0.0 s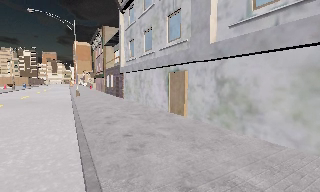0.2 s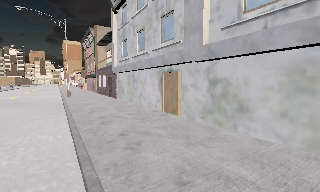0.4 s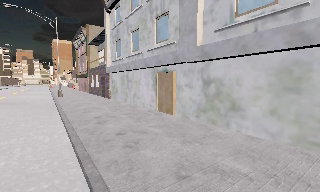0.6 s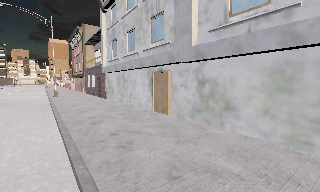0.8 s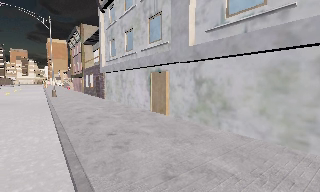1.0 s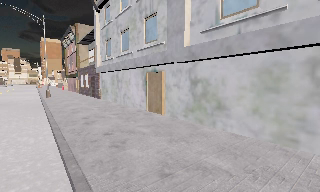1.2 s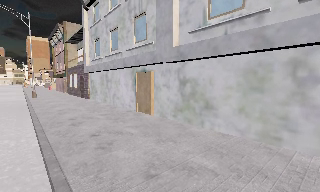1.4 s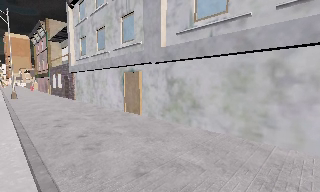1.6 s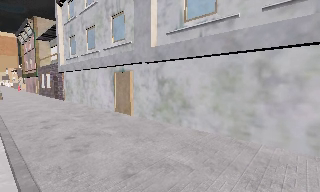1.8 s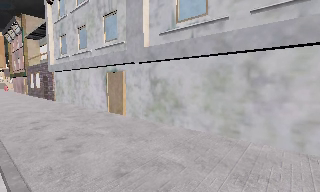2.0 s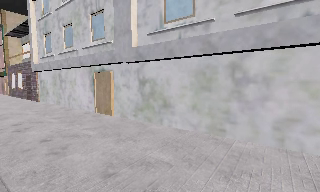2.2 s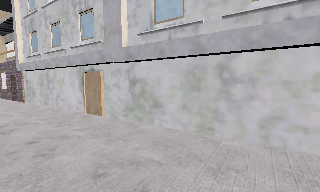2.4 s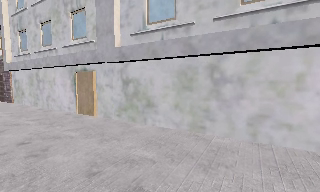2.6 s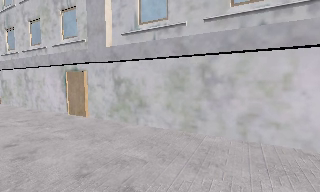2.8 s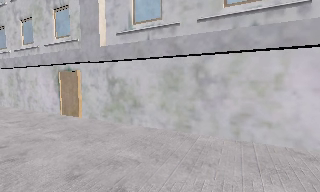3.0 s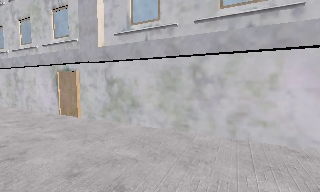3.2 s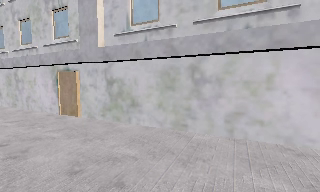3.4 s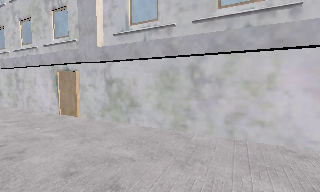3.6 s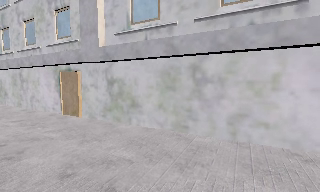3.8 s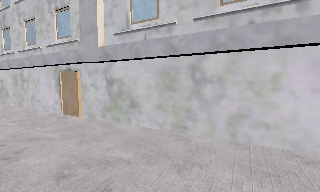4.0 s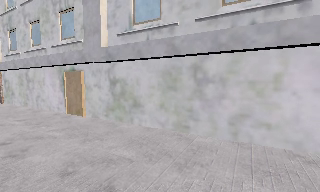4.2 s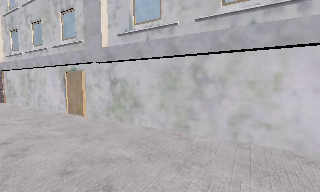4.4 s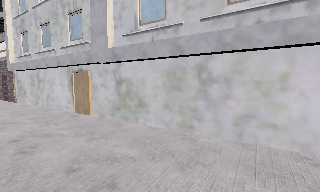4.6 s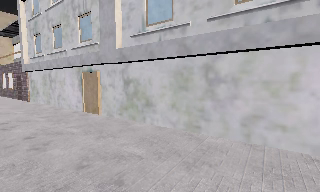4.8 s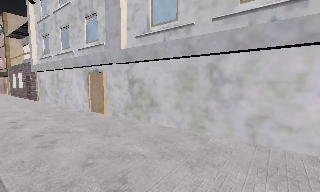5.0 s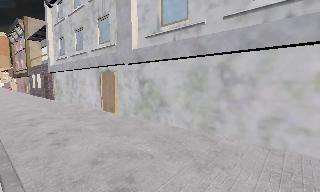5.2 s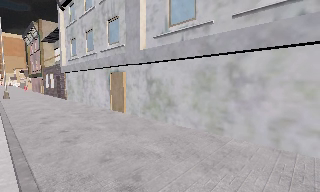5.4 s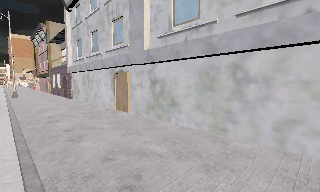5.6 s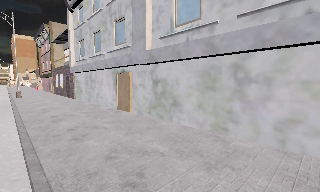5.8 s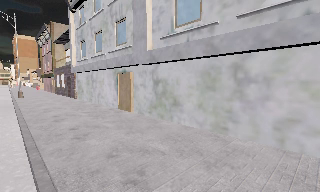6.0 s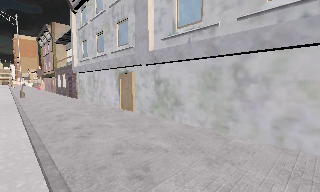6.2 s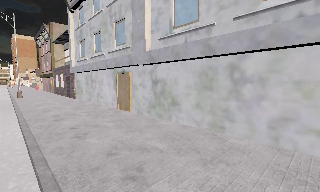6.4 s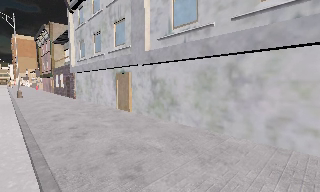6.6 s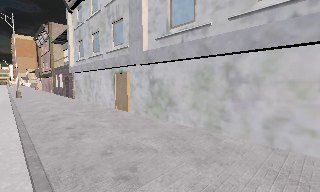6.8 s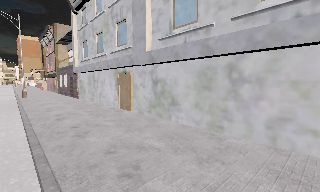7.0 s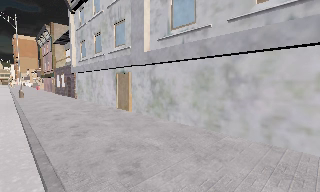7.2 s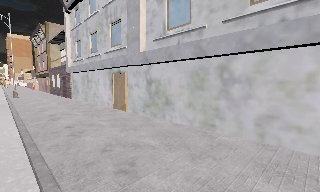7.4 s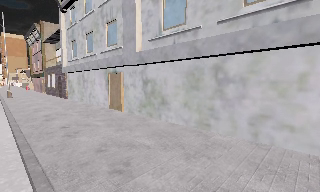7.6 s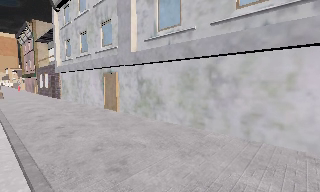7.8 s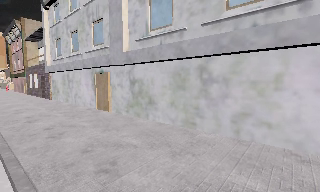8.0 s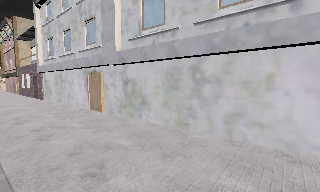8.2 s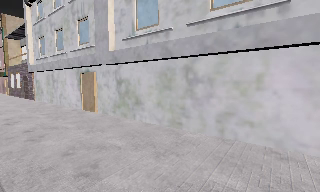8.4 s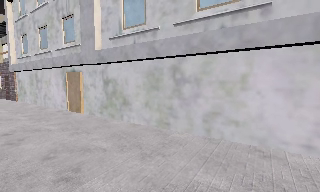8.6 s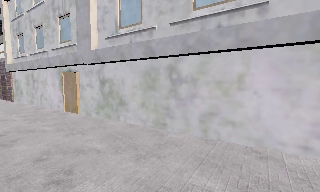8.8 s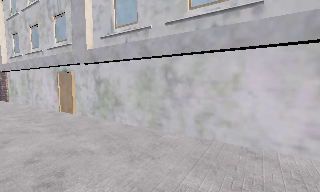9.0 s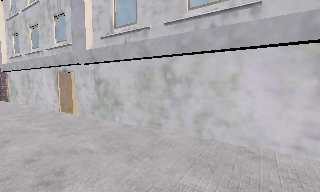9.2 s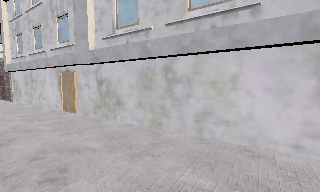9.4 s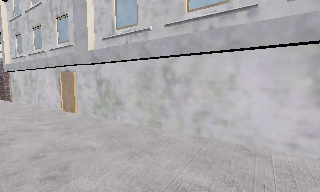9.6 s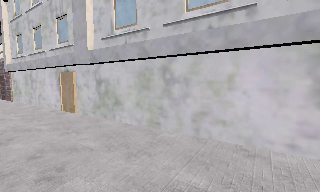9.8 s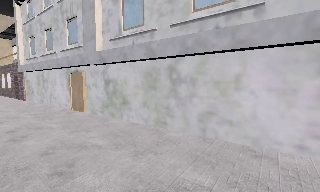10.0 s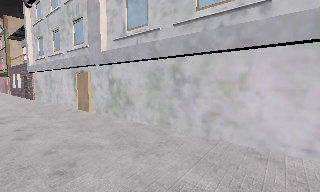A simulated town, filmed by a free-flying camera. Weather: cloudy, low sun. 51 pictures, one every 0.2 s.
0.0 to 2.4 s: The scene slides to the left, as the camera pans about 30 degrees to its right. It travels backward, about 0.5 m.
2.4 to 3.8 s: The camera shifts only a little, or ends up much as it began.
3.8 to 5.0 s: The camera swings to its left by about 10 degrees, and the scene slides to the right.
5.0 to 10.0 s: The camera travels to its right, about 1 m, so close, fixed things drift to the left.
The film runs backward here.
